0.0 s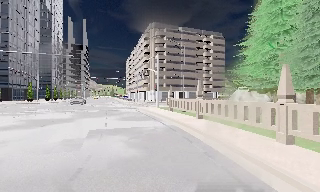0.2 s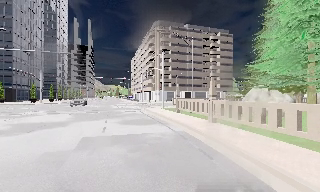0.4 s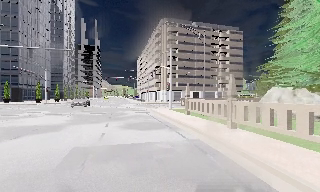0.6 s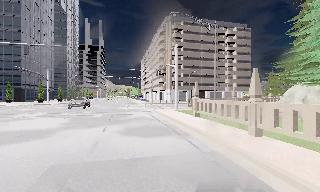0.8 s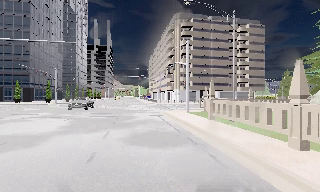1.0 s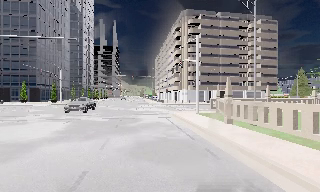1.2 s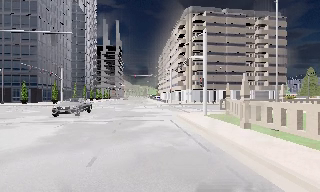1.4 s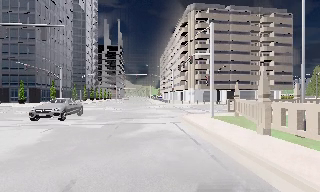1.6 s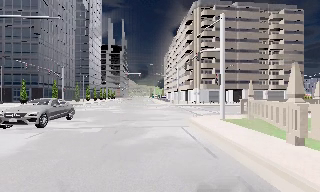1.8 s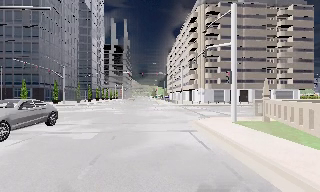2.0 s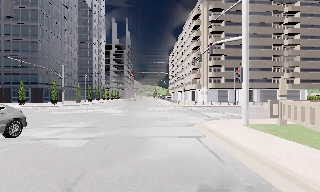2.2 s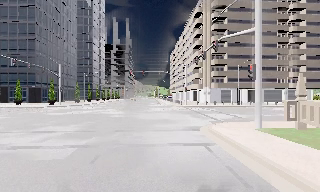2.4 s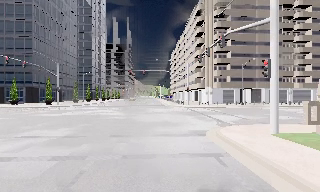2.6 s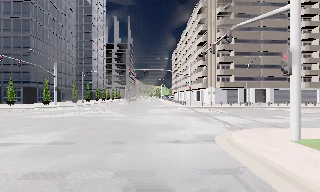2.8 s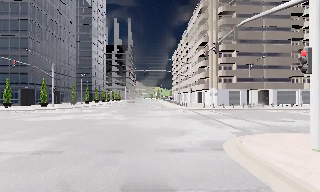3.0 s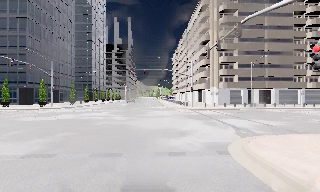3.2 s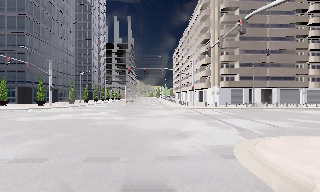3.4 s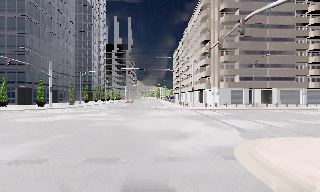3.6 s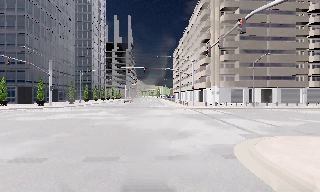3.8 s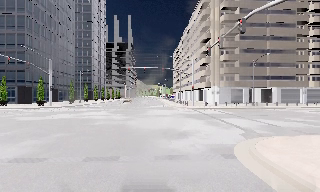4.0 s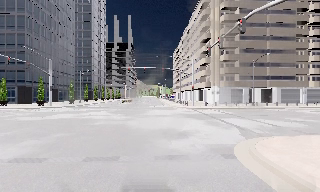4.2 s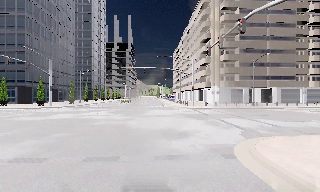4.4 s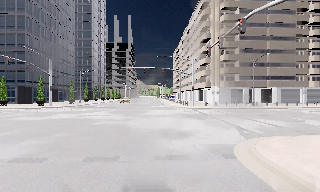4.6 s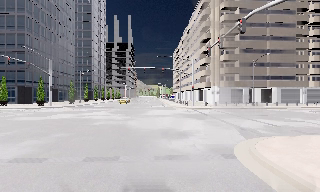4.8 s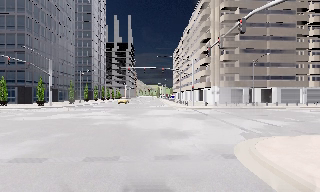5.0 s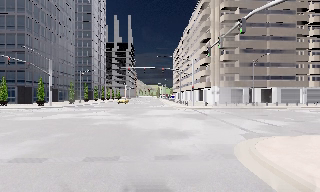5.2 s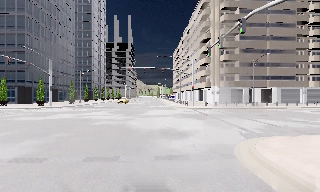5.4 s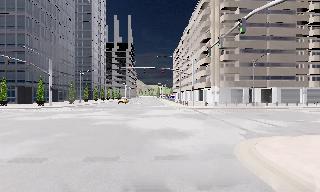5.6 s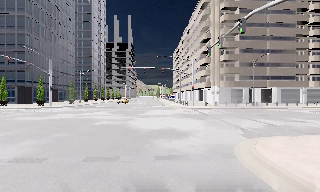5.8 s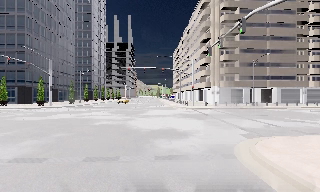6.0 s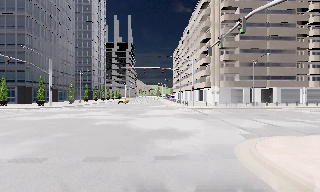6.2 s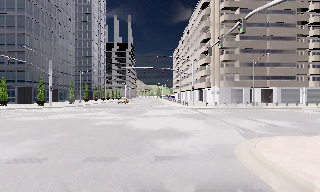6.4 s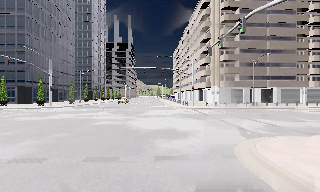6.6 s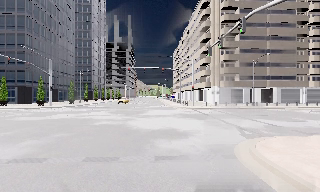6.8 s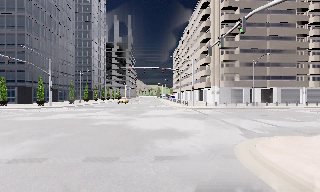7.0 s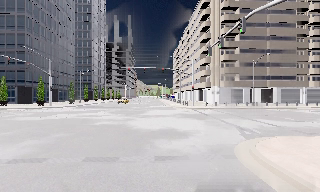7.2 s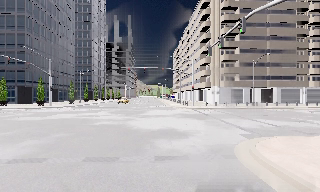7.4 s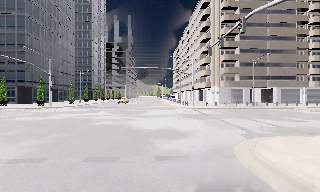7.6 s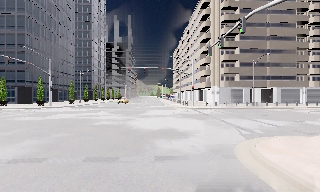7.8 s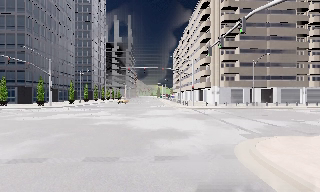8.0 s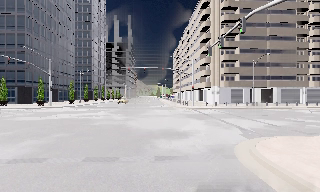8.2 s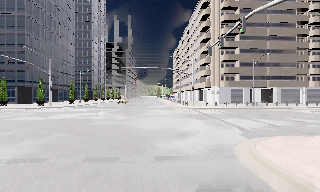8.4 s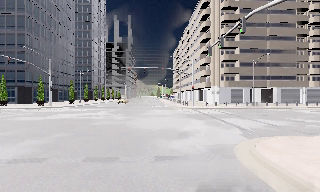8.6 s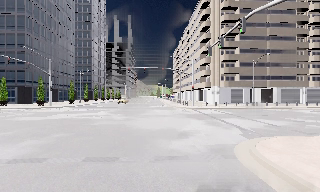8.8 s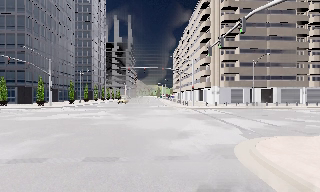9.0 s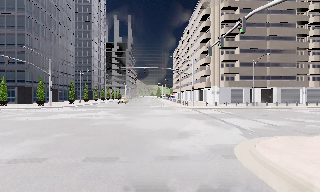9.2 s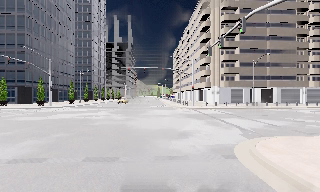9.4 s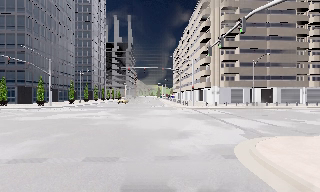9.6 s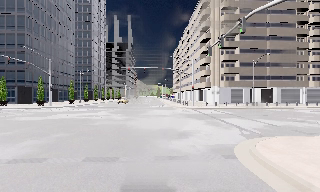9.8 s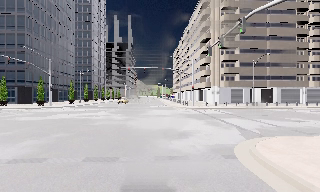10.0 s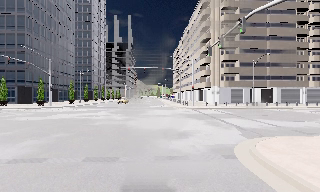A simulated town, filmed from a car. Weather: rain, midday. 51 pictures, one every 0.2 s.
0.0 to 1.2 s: The camera swings to its left by about 10 degrees, and the scene slides to the right. It travels forward, about 9 m, so what stands in front looms larger.
1.2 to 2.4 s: The camera travels forward, about 7 m, so what stands in front looms larger.
2.4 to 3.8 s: The camera travels forward, about 2.5 m, so what stands in front looms larger. It loses speed.
3.8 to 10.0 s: The camera keeps its place and its aim.
The film runs forward here.
